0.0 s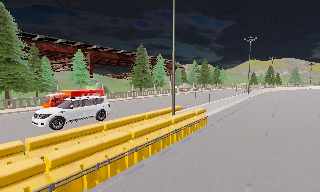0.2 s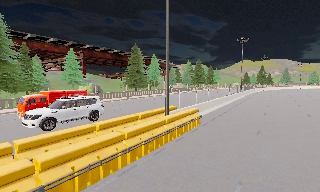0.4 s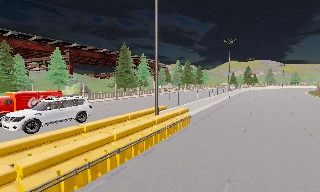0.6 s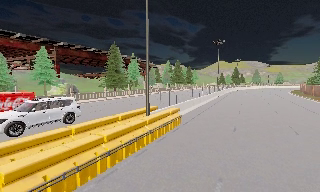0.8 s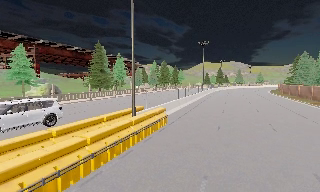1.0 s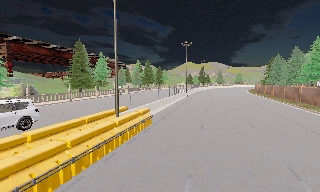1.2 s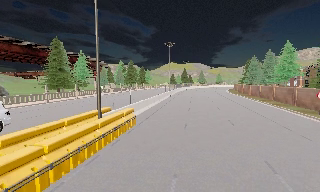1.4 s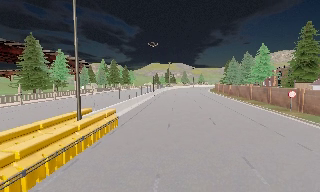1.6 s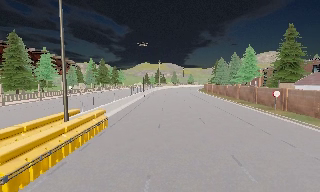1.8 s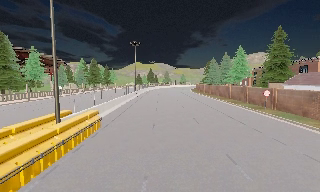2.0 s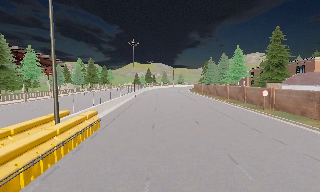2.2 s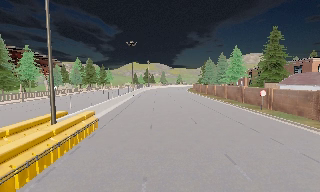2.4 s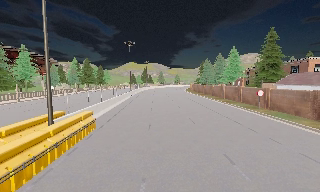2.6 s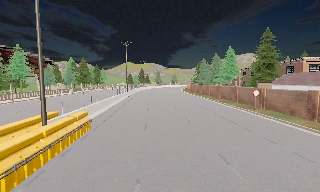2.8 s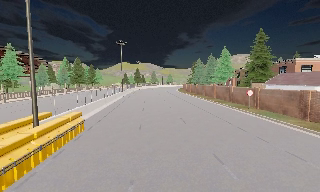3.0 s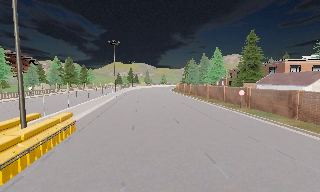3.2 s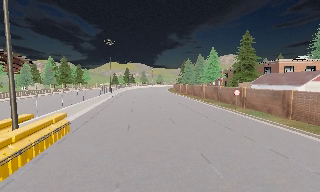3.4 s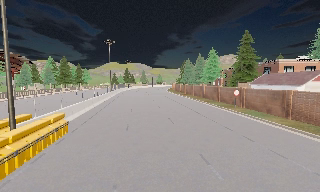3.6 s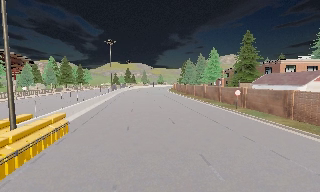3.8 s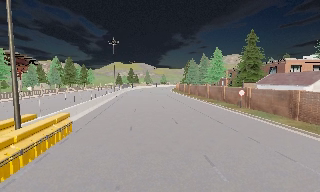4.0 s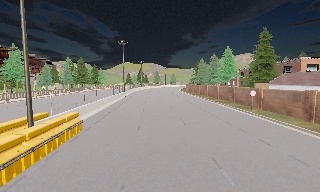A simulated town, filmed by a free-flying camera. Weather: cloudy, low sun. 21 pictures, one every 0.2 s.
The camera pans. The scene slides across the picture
to the left.
The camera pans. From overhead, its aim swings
clockwise.
0.0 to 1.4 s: The camera swings to its right by about 30 degrees, and the scene slides to the left.
1.4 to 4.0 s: The camera travels forward, about 0.5 m, so what stands in front looms larger.
The film runs forward here.
